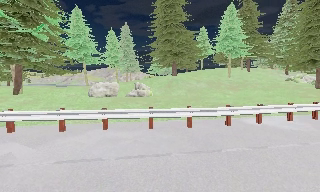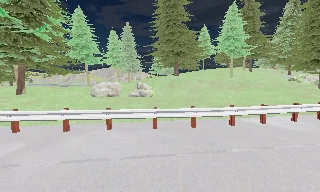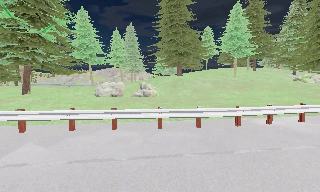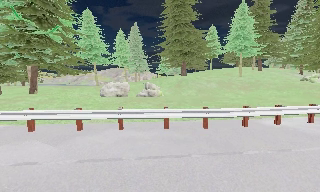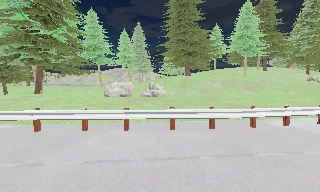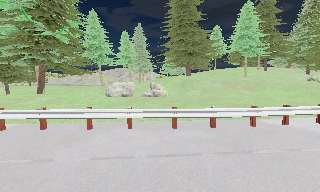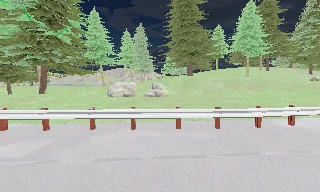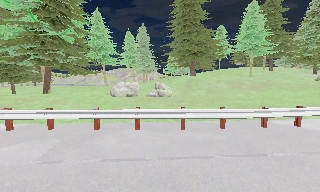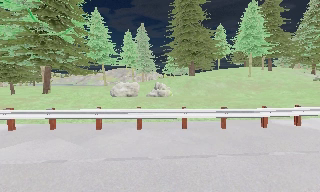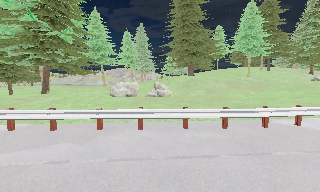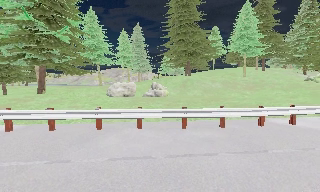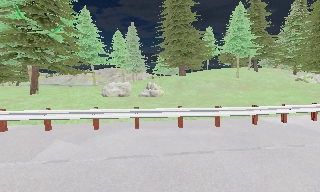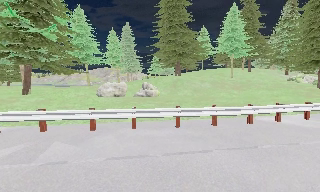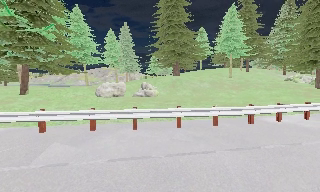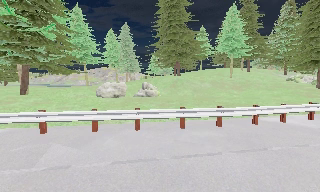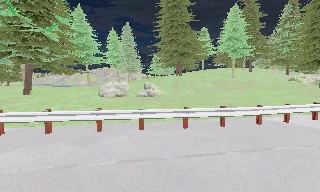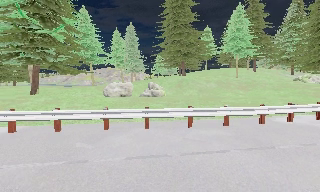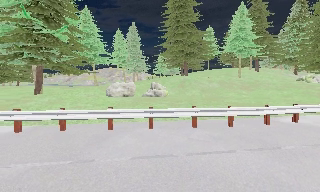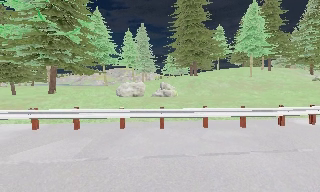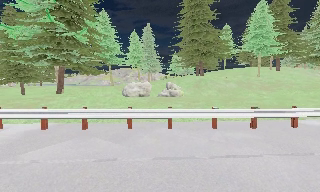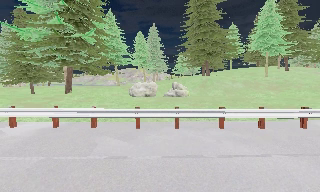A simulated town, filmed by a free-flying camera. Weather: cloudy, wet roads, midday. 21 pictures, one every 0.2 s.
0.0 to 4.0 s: The camera travels to its left, about 2 m, so close, fixed things drift to the right.
The film runs forward here.
